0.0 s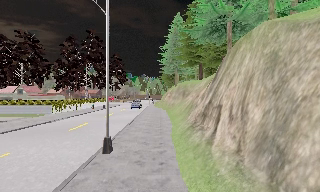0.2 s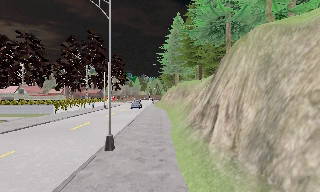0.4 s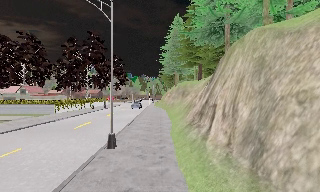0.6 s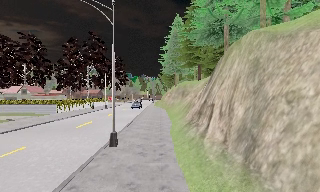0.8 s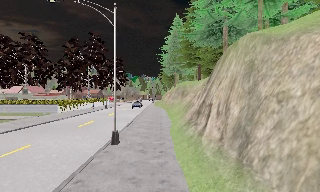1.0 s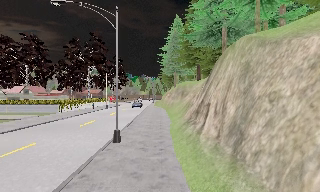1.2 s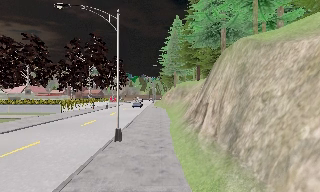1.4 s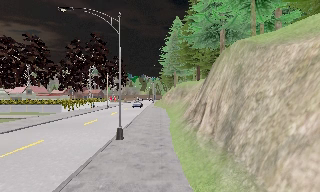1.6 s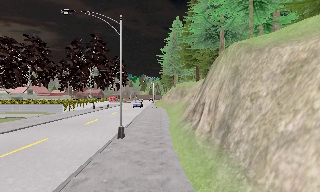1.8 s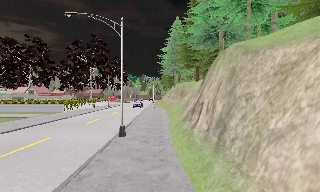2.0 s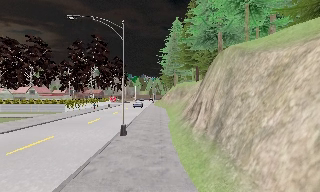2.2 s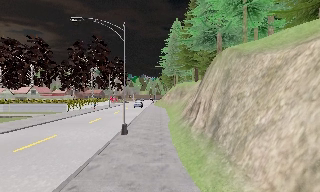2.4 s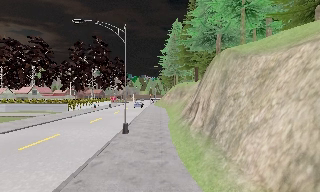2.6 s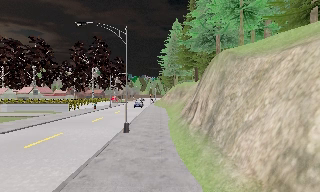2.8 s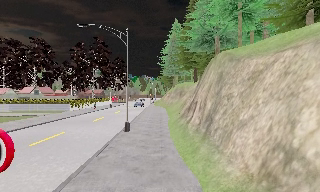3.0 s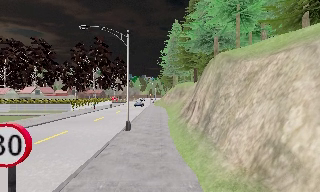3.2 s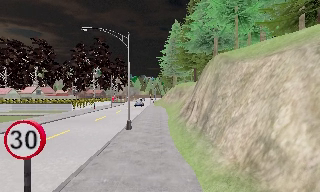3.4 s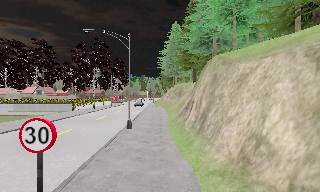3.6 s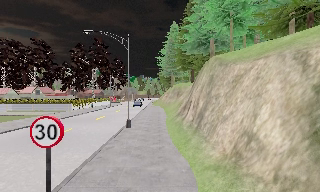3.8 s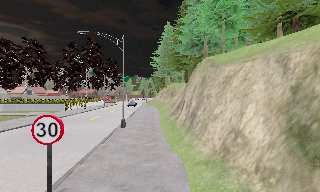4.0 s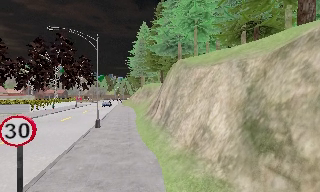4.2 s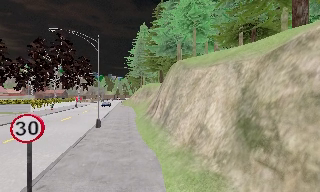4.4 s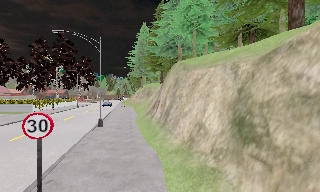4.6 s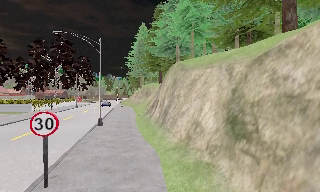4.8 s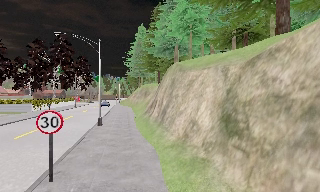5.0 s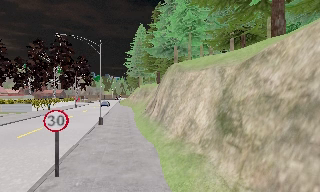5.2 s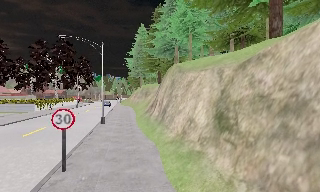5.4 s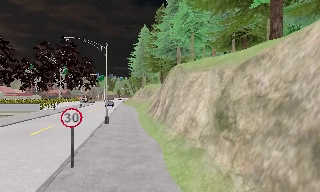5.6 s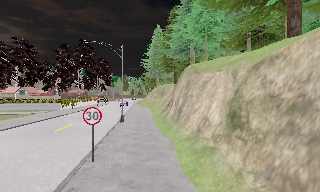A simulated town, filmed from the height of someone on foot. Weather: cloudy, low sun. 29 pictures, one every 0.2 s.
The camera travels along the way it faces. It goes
backward.
0.0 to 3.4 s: The camera travels backward, about 5 m, so what stands in front gets smaller.
3.4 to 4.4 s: The camera swings to its right by about 10 degrees, and the scene slides to the left. It travels backward, about 1.5 m, so what stands in front gets smaller.
4.4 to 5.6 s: The camera travels backward, about 2 m, so what stands in front gets smaller.
The film runs backward here.
